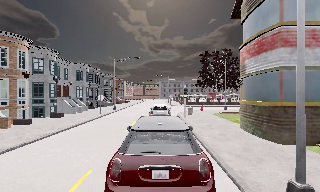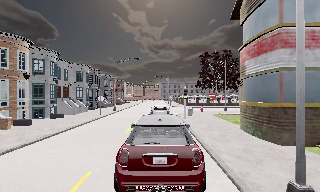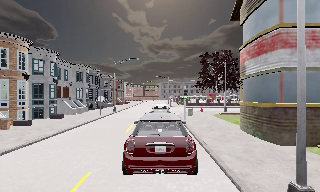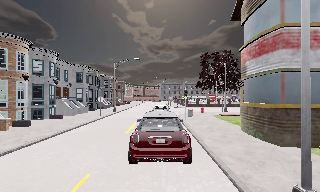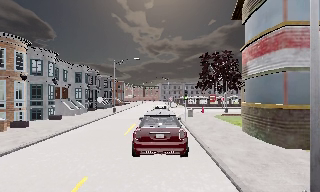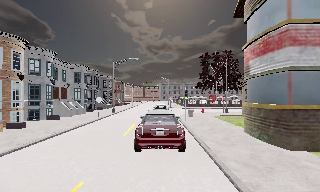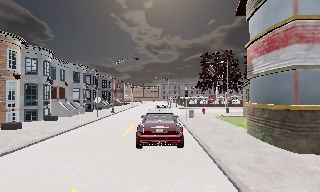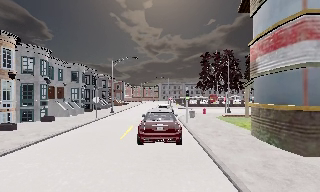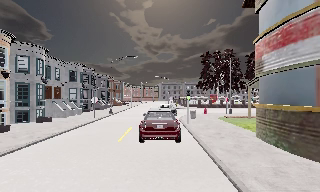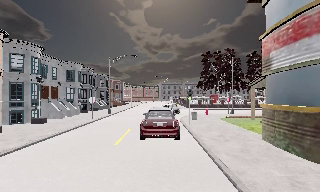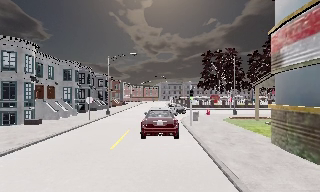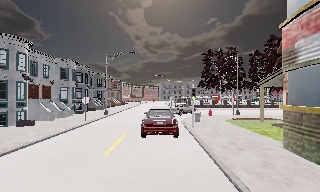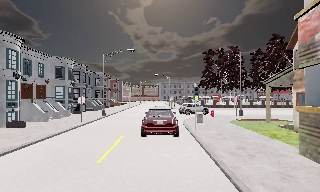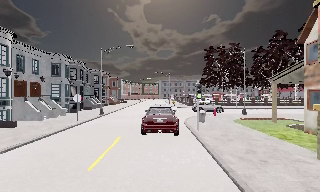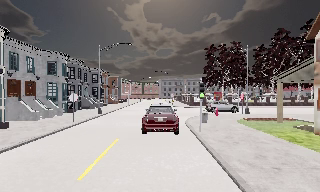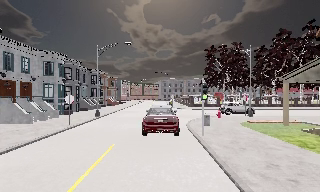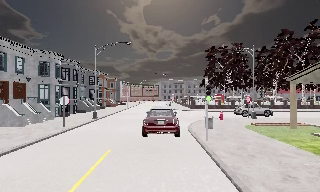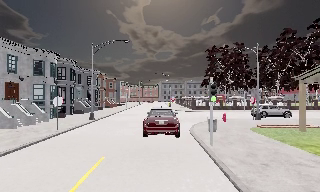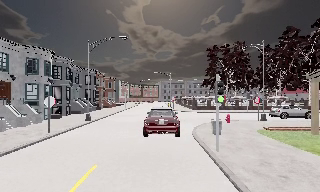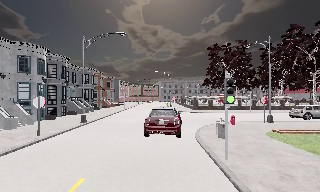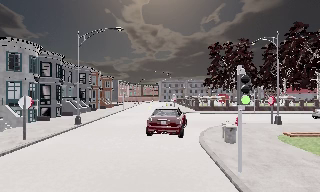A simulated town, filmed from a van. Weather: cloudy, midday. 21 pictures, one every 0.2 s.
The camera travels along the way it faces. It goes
forward.
0.0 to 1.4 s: The camera travels forward, about 1 m, so what stands in front looms larger. It gains speed.
1.4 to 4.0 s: The camera travels forward, about 9 m, so what stands in front looms larger.
The film runs forward here.
